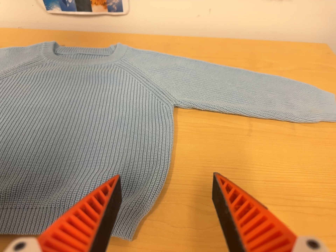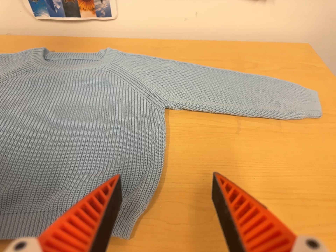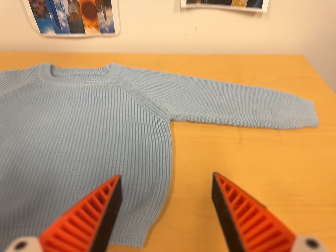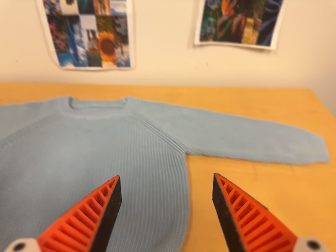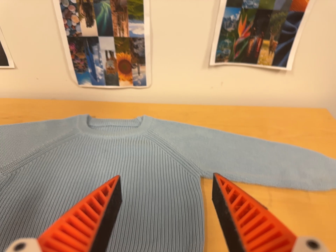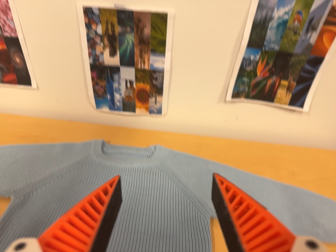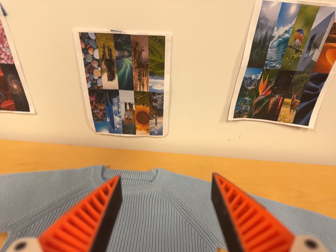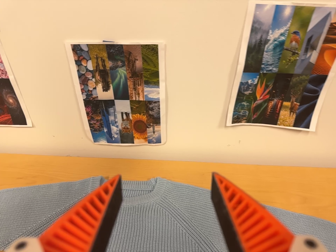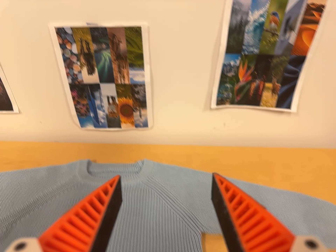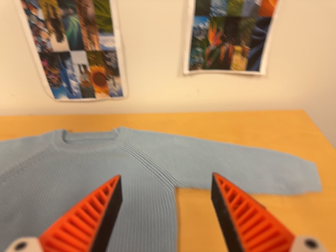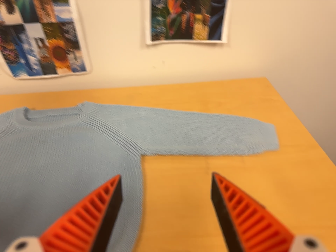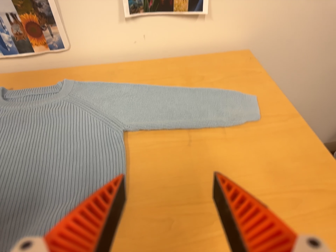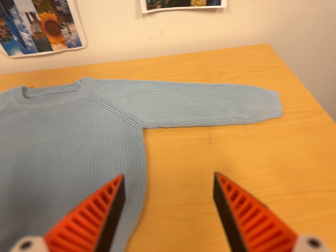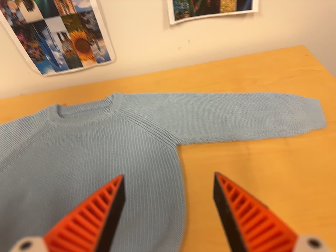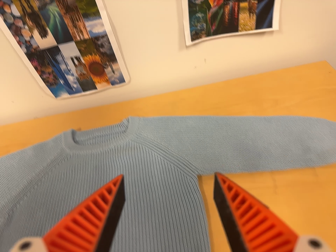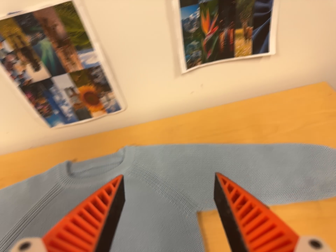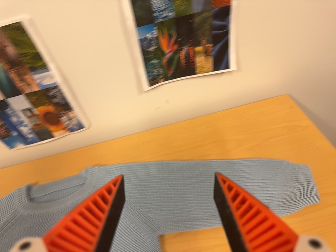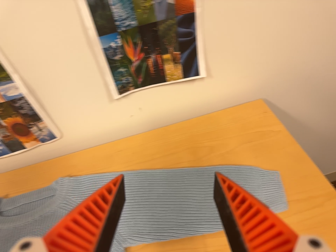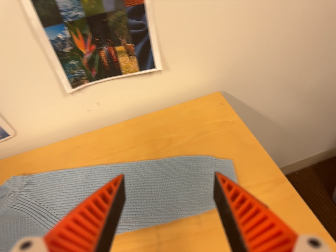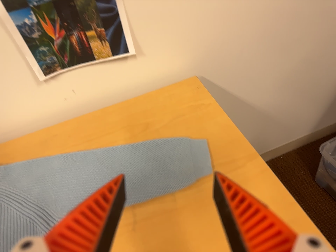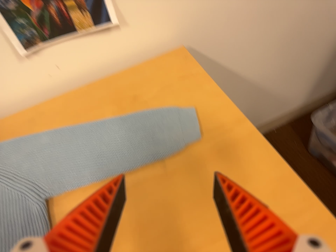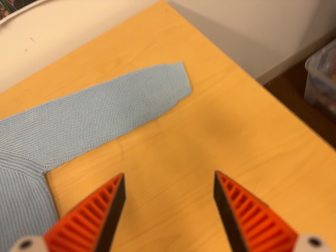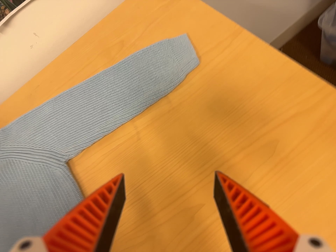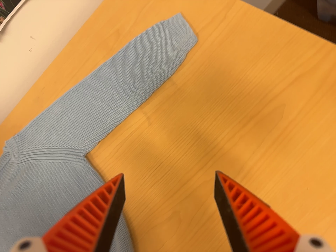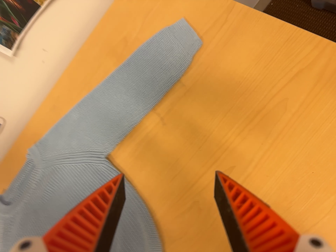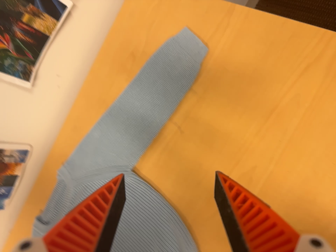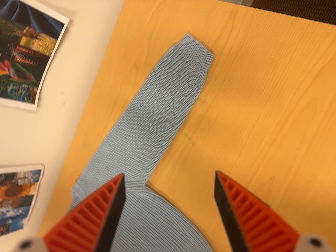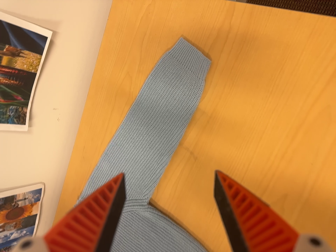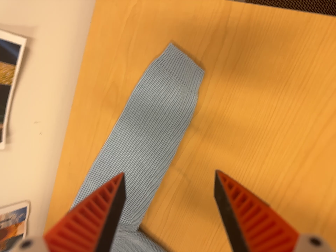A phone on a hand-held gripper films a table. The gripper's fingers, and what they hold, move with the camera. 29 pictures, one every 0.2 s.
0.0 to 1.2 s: The camera travels toward the top of its view and to its left, about 18 cm, so close, fixed things drift downward. Its aim tips toward the top of its view by about 15 degrees, and the scene shifts downward.
1.2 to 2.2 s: The camera swings to its right by about 10 degrees, and the scene slides to the left. It travels to its right and toward the bottom of its view, about 16 cm, so close, fixed things drift to the left. Its aim tips toward the bottom of its view by about 15 degrees, and the scene shifts upward. It rolls about its line of sight by about 10 degrees, and the scene rotates counterclockwise.
2.2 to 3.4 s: The camera travels toward the top of its view, about 20 cm, so close, fixed things drift downward. It rolls about its line of sight by about 10 degrees, and the scene rotates counterclockwise.
3.4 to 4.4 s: The camera travels to its right and toward the bottom of its view, about 16 cm, so close, fixed things drift to the left. Its aim tips toward the bottom of its view by about 15 degrees, and the scene shifts upward. It rolls about its line of sight by about 25 degrees, and the scene rotates counterclockwise.
4.4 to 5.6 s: The camera travels toward the top of its view, about 18 cm. Its aim tips toward the bottom of its view by about 10 degrees. It rolls about its line of sight by about 30 degrees, and the scene rotates counterclockwise.
The film runs forward here.
